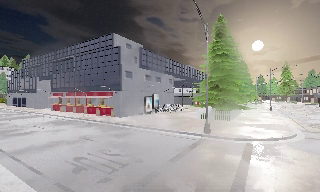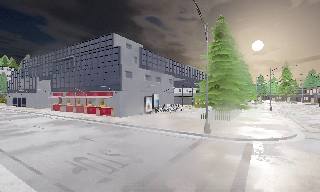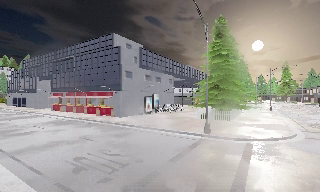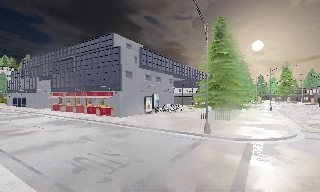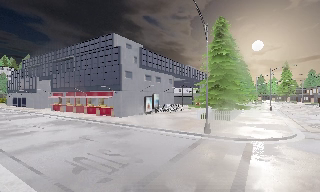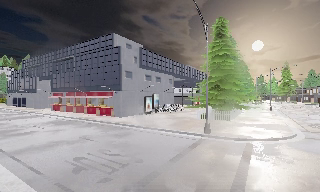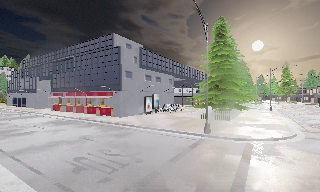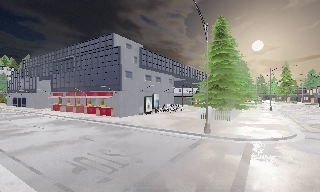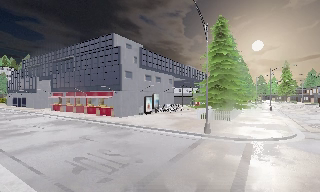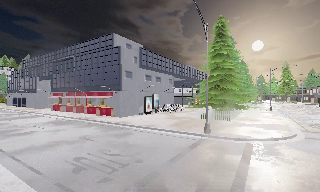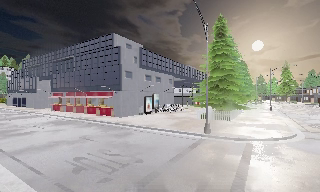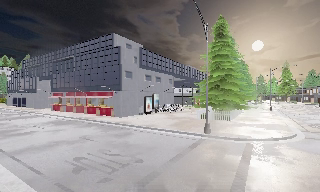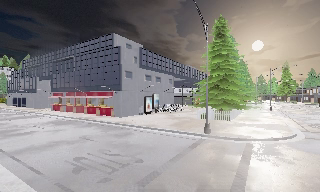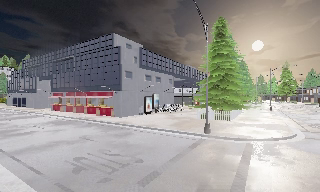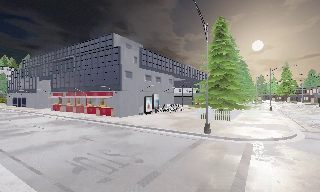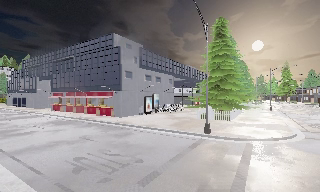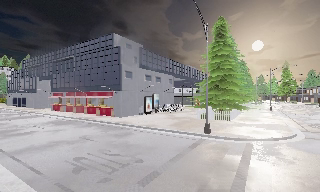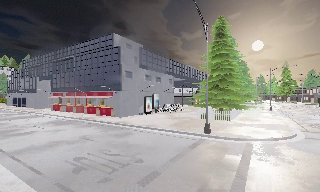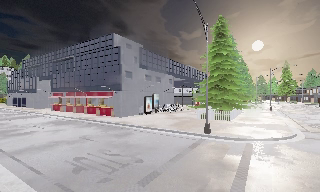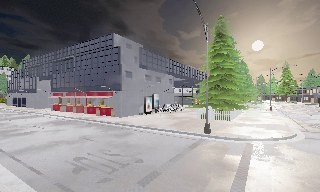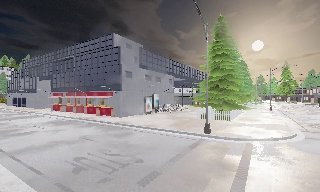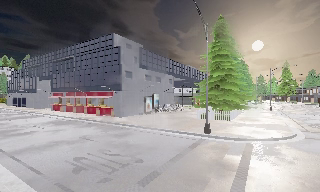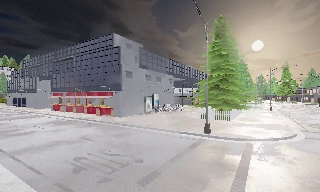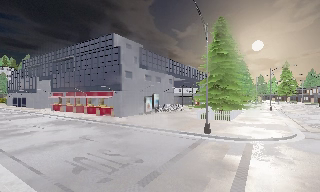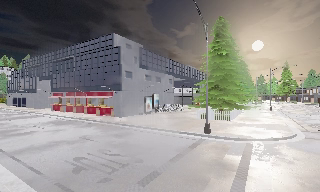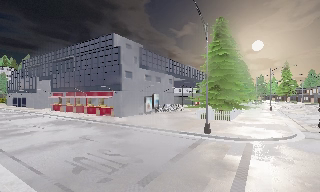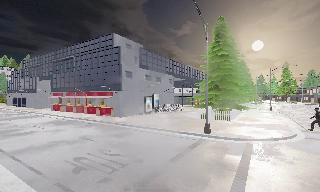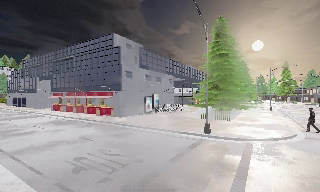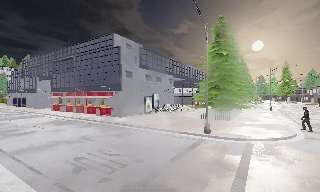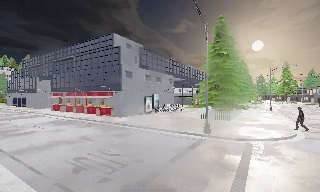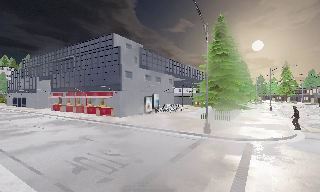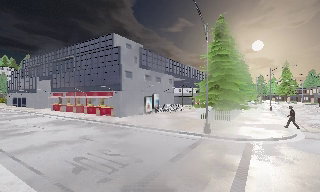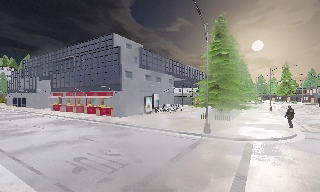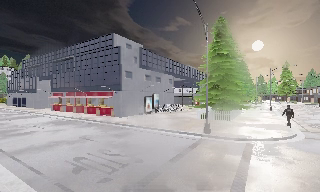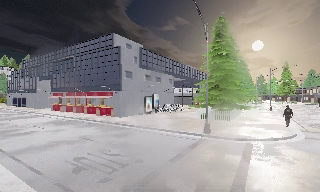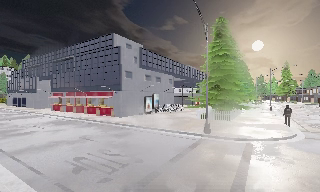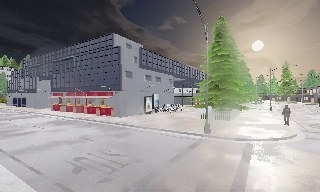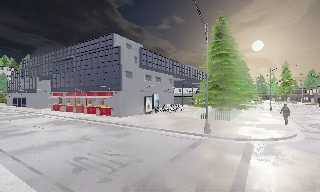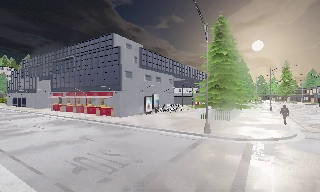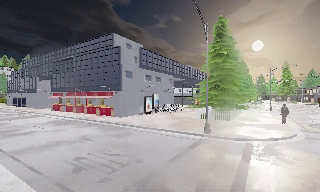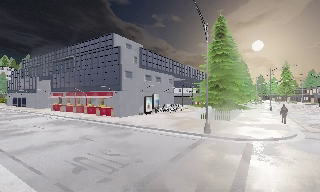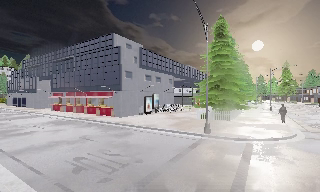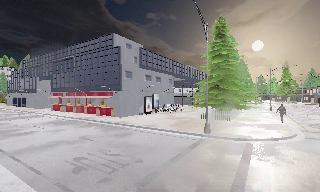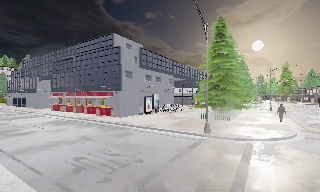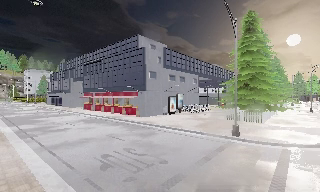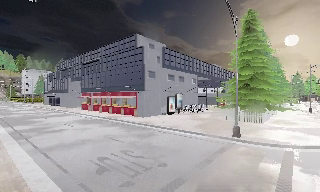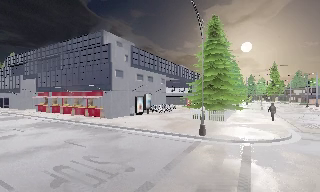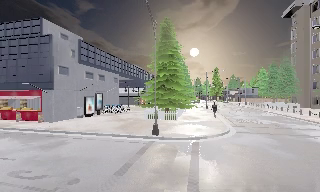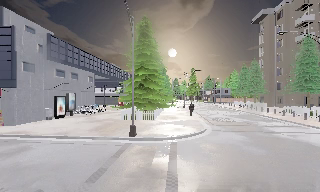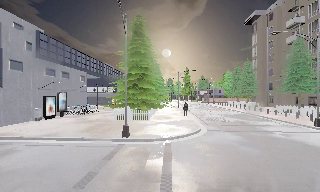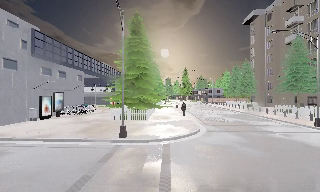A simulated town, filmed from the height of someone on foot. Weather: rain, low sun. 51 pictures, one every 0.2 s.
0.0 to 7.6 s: The camera keeps its place and its aim.
7.6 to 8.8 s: The camera shifts only a little, or ends up much as it began.
8.8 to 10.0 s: The camera pans to its right, which is clockwise from overhead, by about 40 degrees. It travels forward, about 1.5 m.
The film runs forward here.
